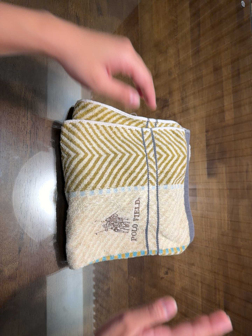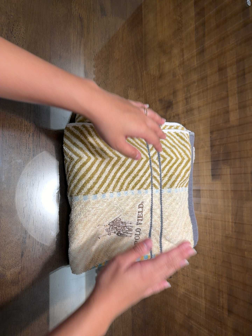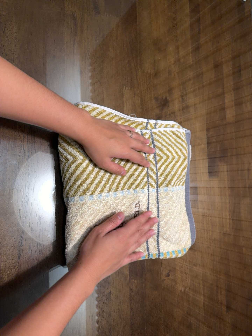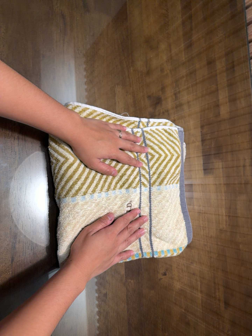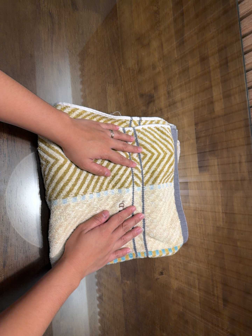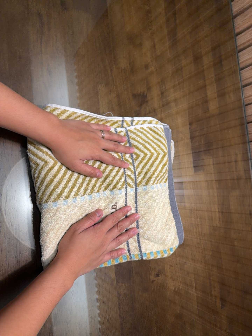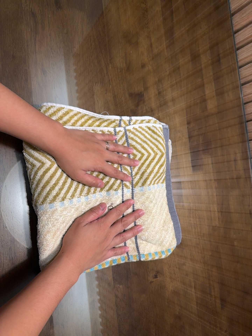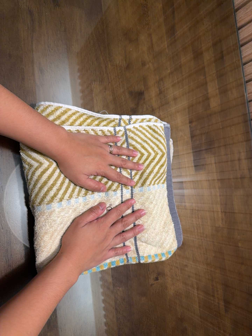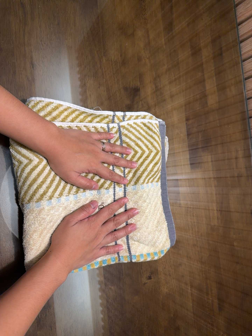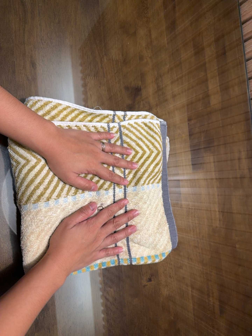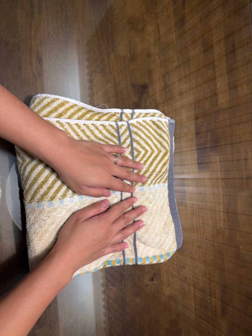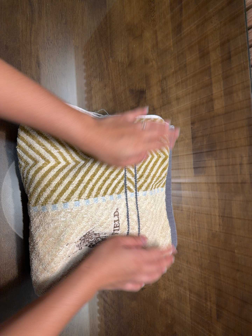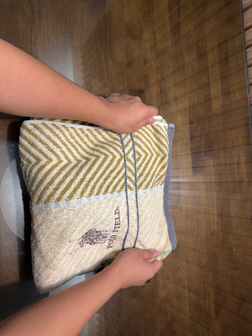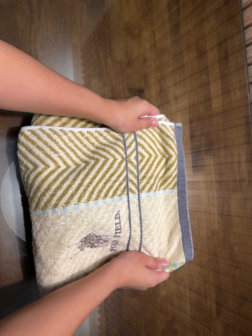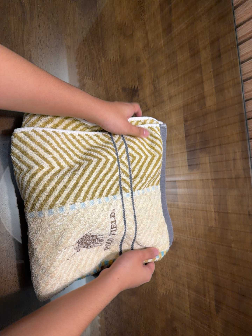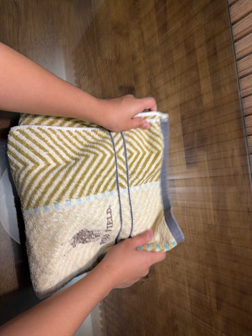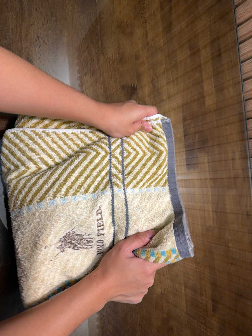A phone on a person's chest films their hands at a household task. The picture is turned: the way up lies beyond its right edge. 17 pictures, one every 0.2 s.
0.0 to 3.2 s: The camera travels to its right, about 9 cm, so close, fixed things drift to the left.
The film runs backward here.
